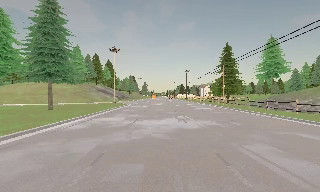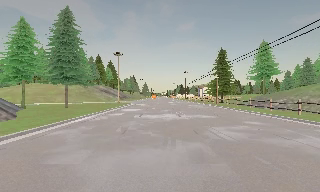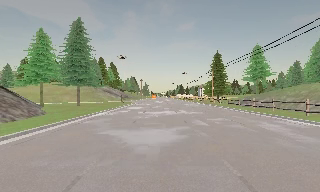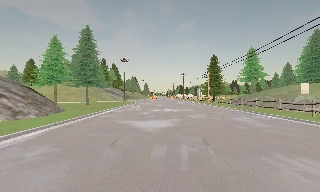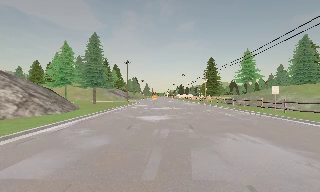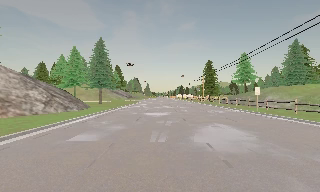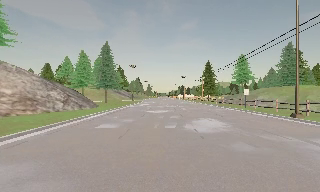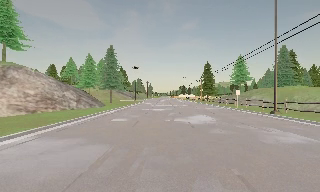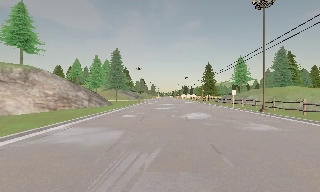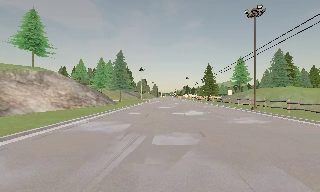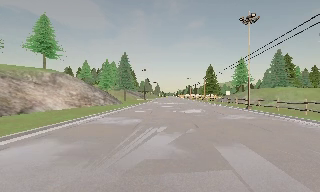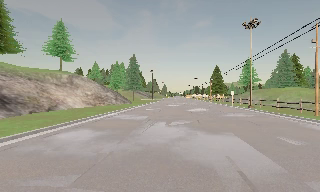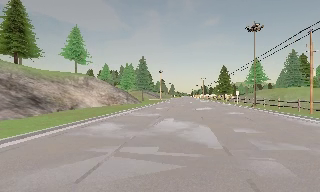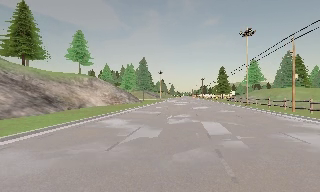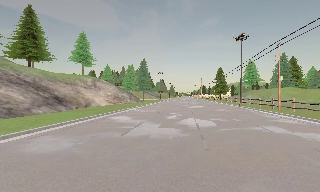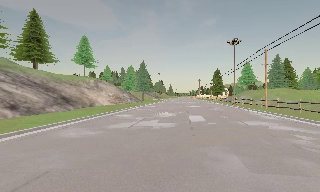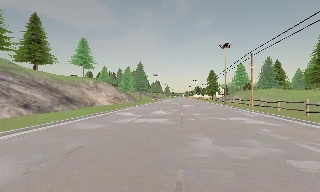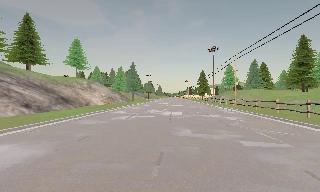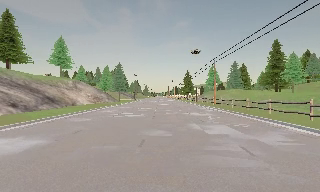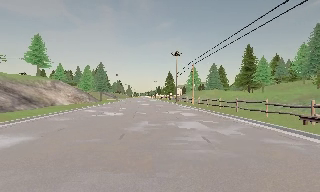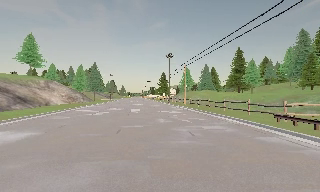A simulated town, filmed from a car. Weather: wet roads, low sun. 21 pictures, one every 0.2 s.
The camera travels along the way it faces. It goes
backward.
0.0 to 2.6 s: The camera travels backward, about 35 m, so what stands in front gets smaller. It loses speed.
2.6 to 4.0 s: The camera swings to its right by about 15 degrees, and the scene slides to the left. It travels backward, about 11 m, so what stands in front gets smaller. It loses speed.
The film runs backward here.
